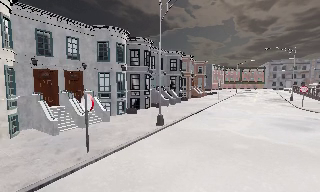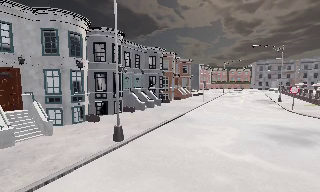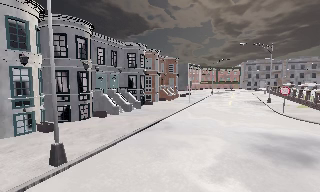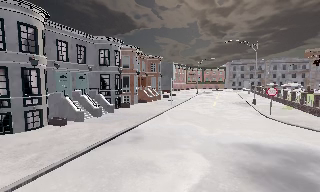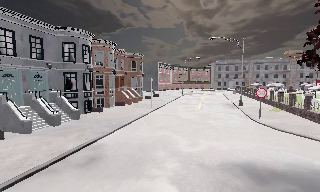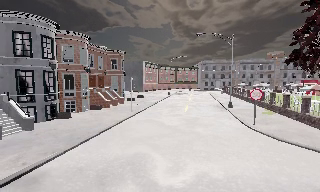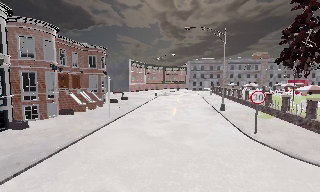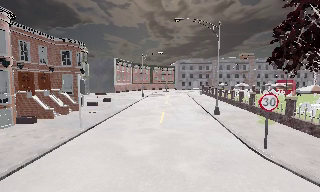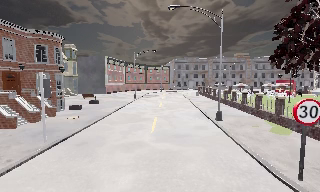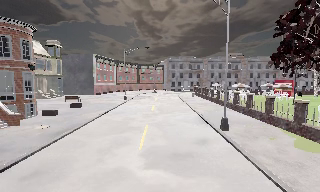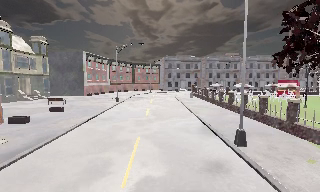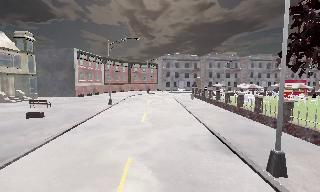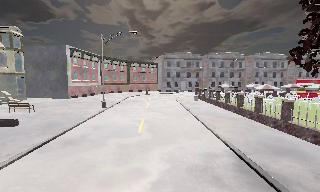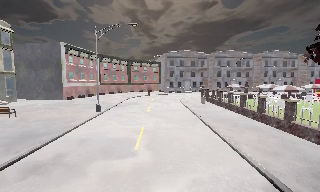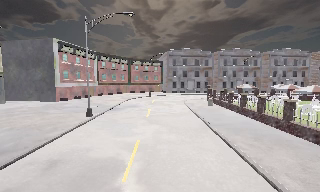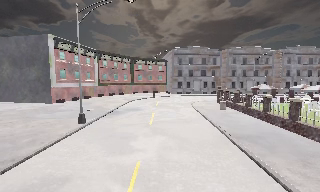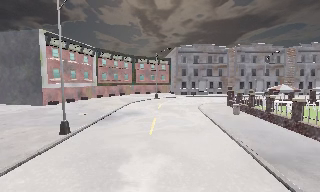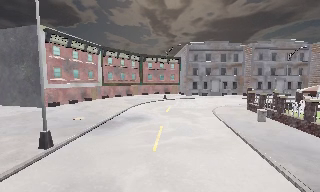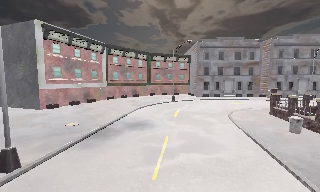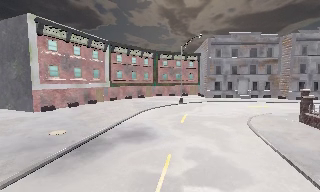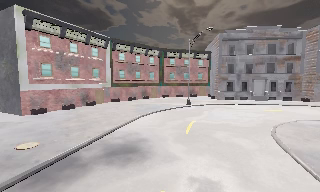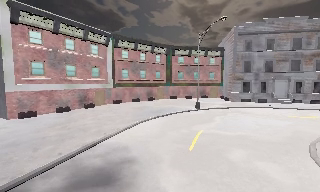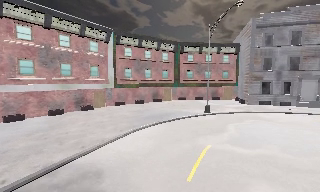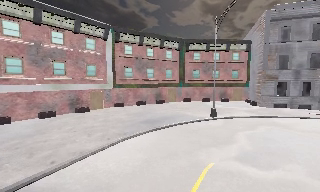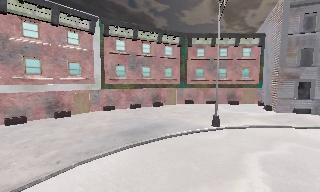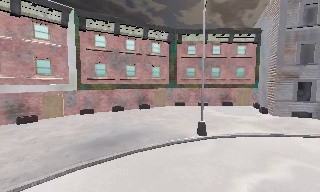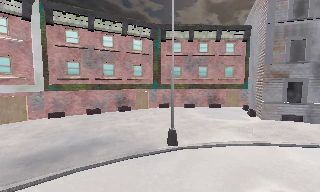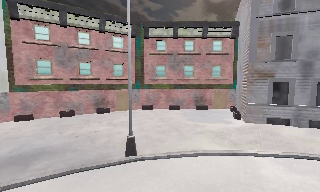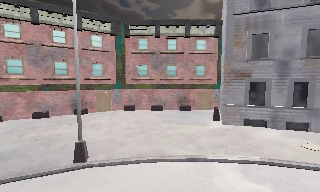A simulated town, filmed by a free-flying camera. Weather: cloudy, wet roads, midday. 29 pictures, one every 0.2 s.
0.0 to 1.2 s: The camera pans to its right, which is clockwise from overhead, by about 25 degrees. It travels forward and to its right, about 13 m, so what stands in front looms larger.
1.2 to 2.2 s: The camera pans to its right, which is clockwise from overhead, by about 10 degrees. It travels forward, about 11 m, so what stands in front looms larger.
2.2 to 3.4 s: The camera travels forward, about 13 m, so what stands in front looms larger.
3.4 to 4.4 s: The camera pans to its left, which is counterclockwise from overhead, by about 20 degrees. It travels forward, about 10 m, so what stands in front looms larger.
4.4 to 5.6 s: The camera travels forward and to its right, about 11 m, so what stands in front looms larger.
The film runs forward here.
